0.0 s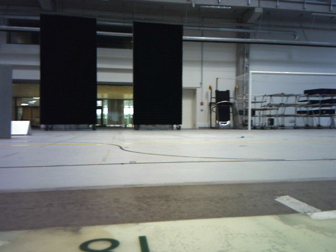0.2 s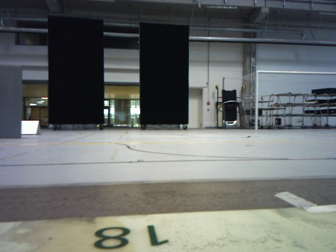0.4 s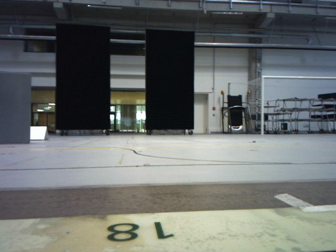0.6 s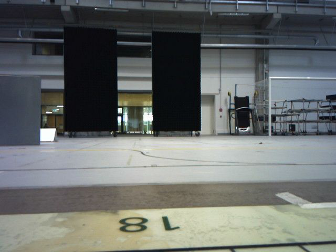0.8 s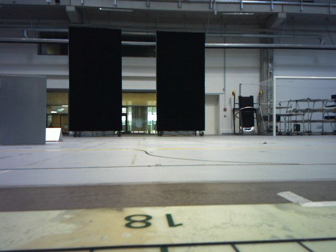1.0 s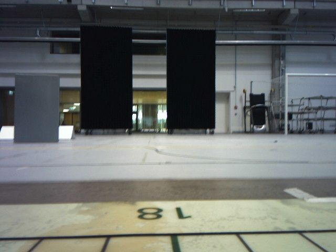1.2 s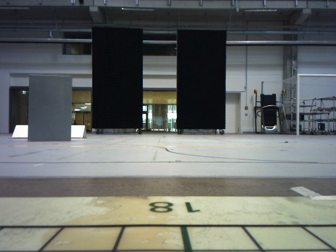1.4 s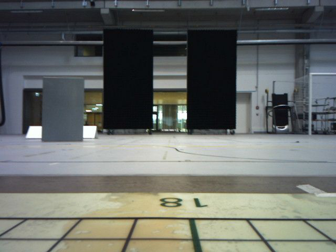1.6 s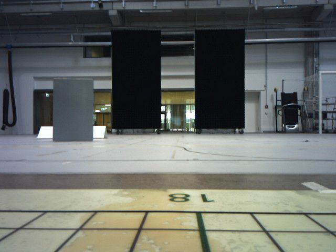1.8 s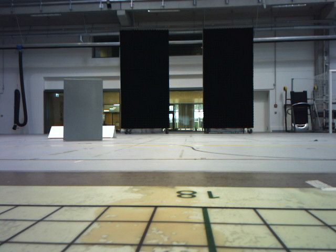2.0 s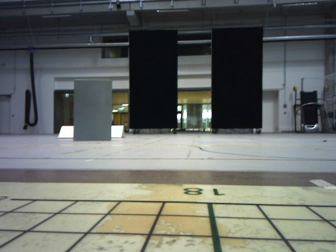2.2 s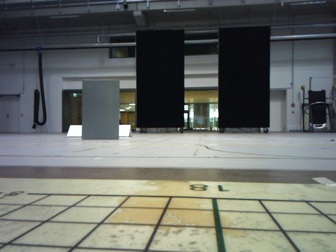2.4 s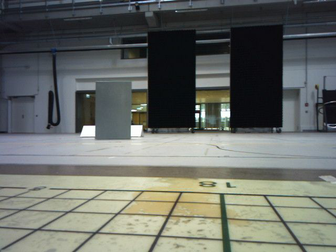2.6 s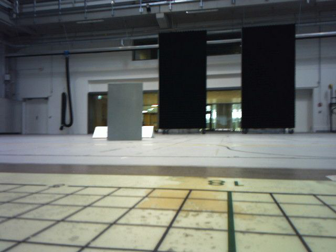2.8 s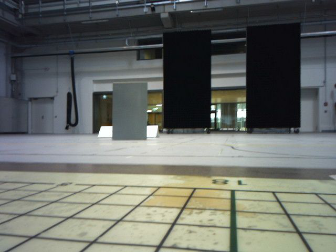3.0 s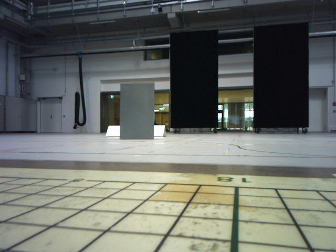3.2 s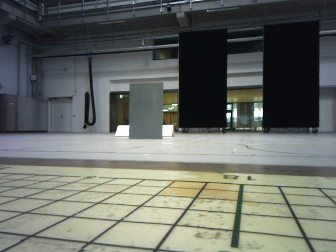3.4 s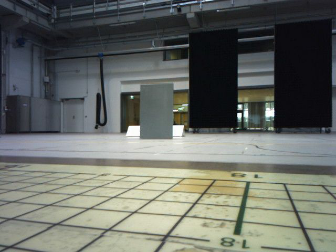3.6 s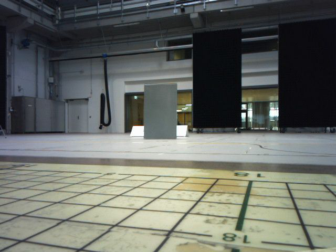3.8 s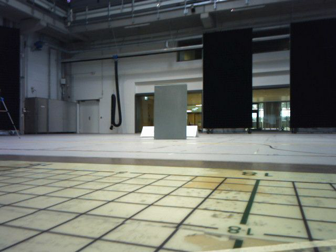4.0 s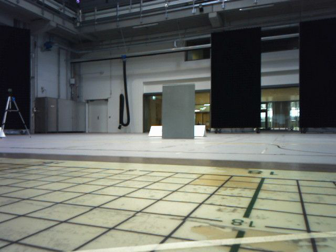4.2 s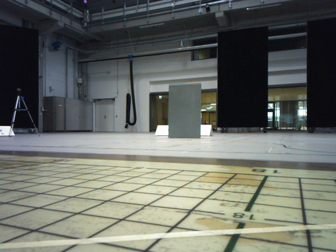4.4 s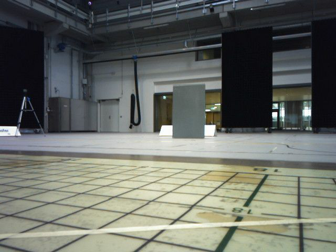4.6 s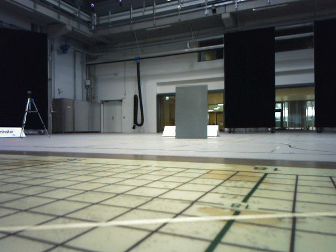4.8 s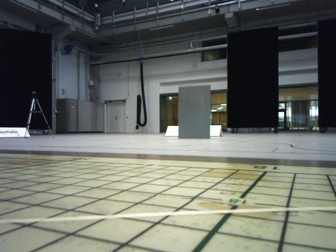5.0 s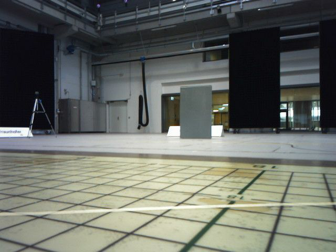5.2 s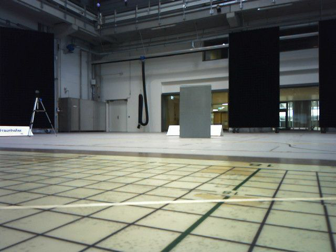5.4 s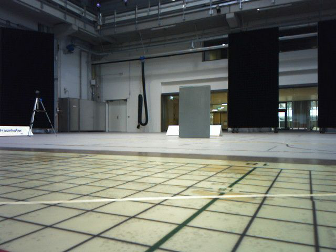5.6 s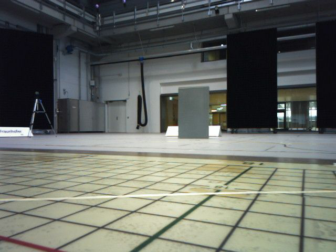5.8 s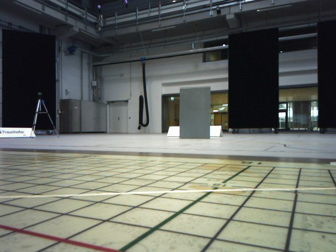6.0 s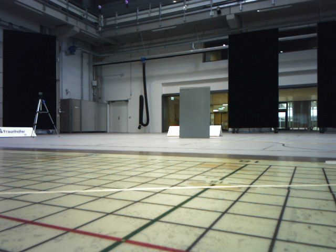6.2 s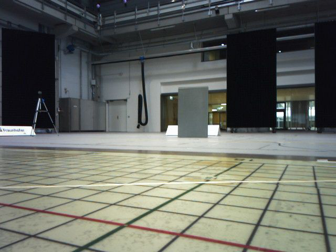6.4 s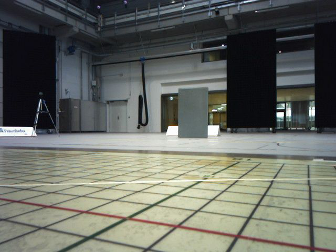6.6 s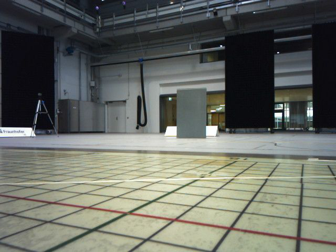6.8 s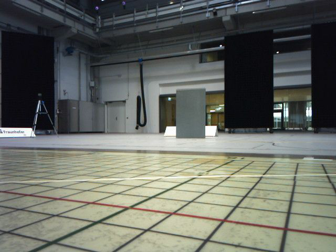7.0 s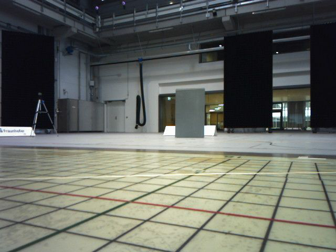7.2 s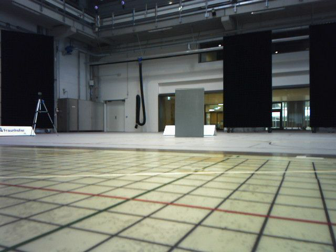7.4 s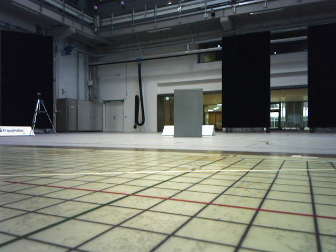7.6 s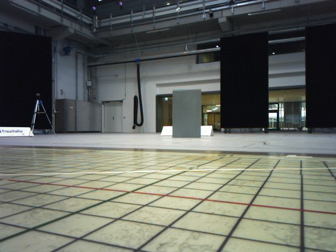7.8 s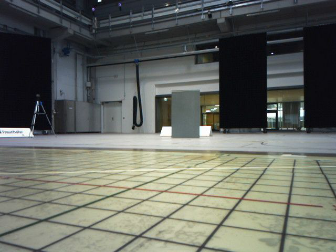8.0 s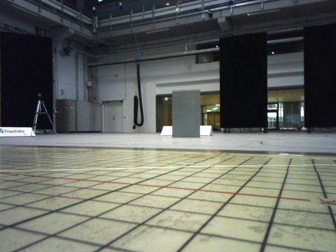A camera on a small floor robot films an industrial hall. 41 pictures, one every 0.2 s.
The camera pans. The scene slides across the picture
to the right.
The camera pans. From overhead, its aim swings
counterclockwise.
0.0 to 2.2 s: The camera swings to its left by about 15 degrees, and the scene slides to the right. It travels backward, about 0.4 m, so what stands in front gets smaller.
2.2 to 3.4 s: The camera pans to its left, which is counterclockwise from overhead, by about 10 degrees. It travels backward, about 0.2 m, so what stands in front gets smaller.
3.4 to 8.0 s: The camera travels backward, about 0.9 m, so what stands in front gets smaller.
The film runs backward here.
